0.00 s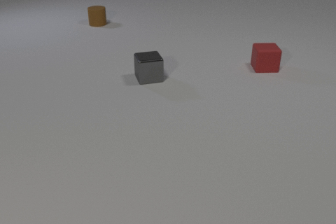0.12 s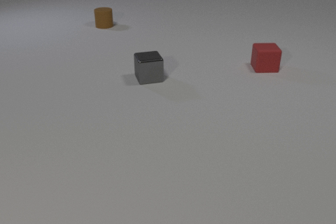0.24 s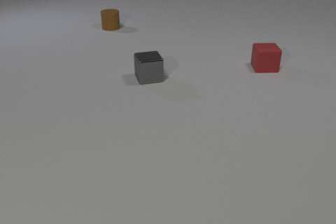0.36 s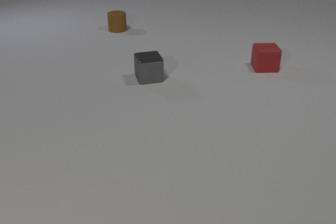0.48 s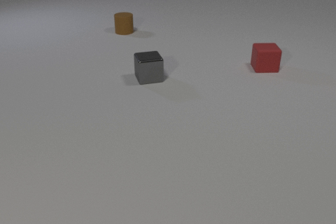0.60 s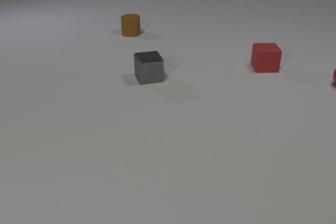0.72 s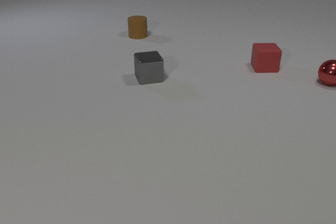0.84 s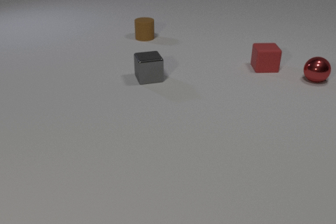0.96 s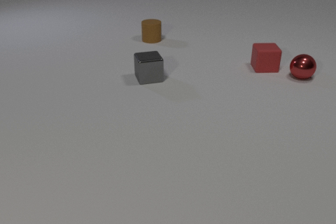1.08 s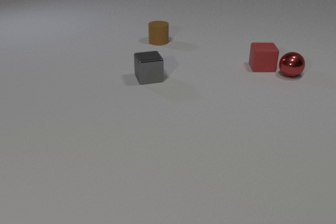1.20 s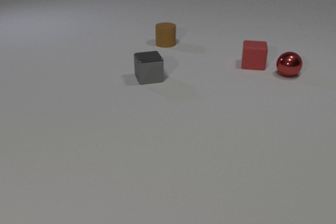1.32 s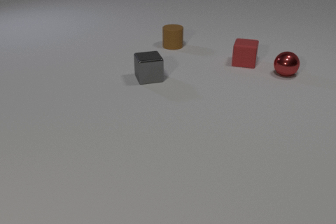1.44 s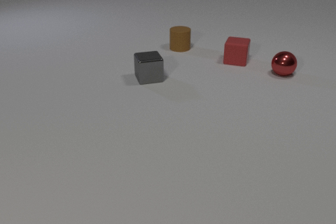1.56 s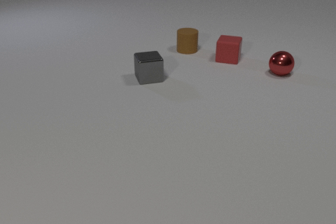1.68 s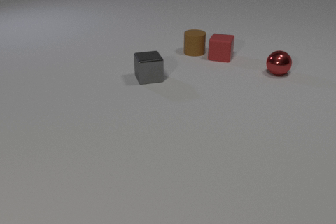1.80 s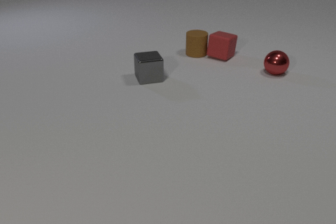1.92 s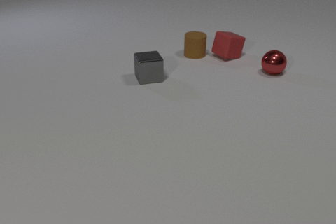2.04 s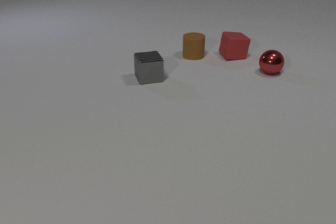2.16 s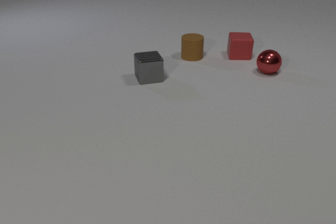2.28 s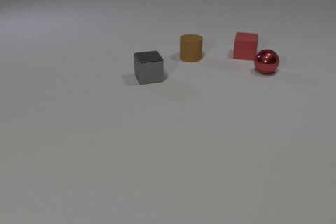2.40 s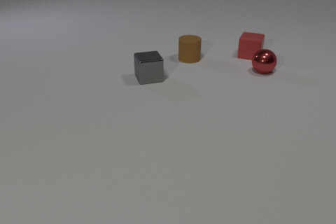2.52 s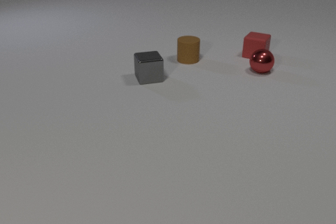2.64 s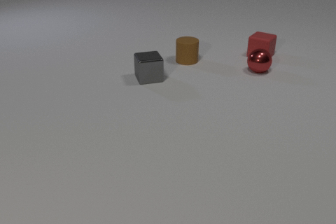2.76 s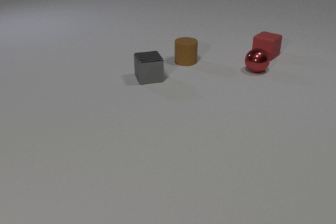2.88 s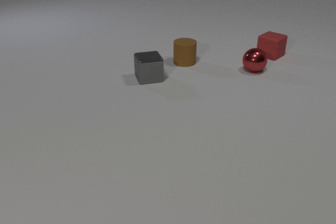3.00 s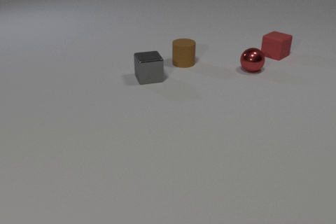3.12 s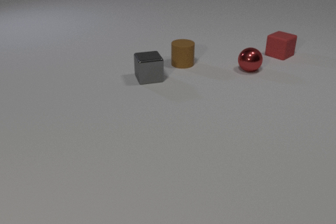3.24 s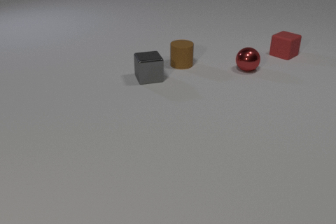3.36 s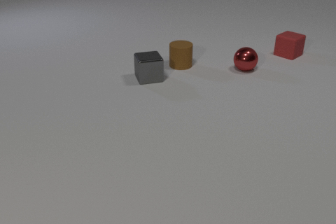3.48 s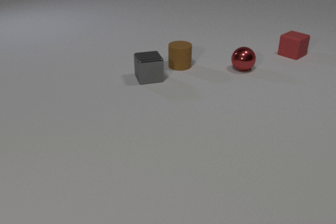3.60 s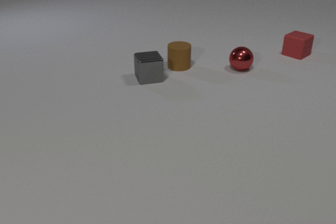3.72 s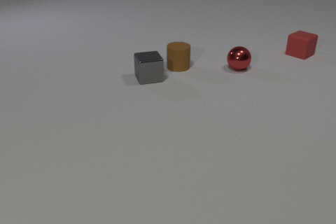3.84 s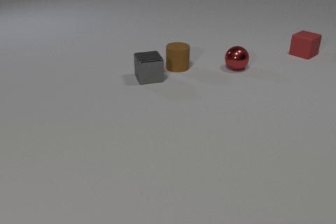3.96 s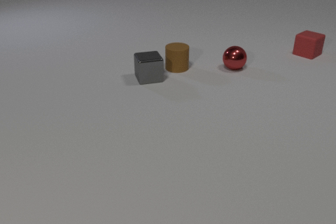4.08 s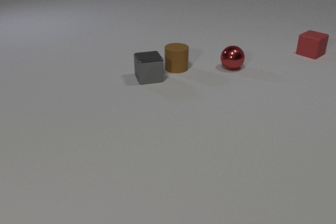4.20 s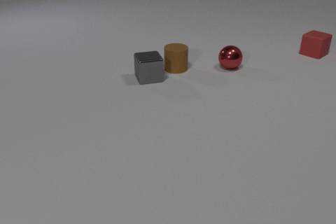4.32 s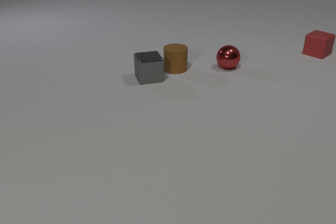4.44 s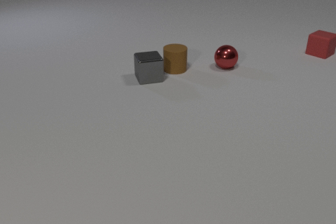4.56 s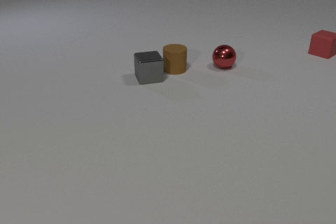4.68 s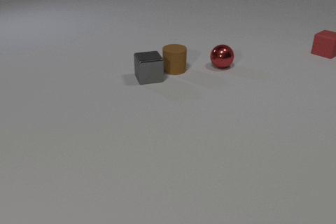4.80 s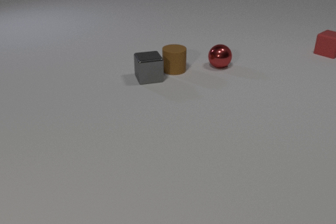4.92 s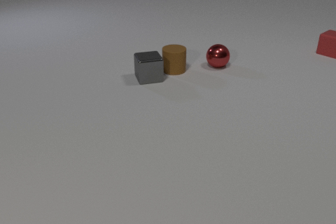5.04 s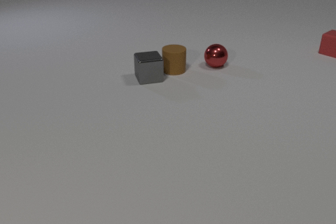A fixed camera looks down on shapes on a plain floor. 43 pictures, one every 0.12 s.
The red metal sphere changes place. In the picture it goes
to the left.
The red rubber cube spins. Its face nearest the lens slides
to the left.
0.00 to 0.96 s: The red metal sphere comes in at the right edge, rolls to the left. The brown rubber cylinder slides toward the camera and to the right.
0.96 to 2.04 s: The red metal sphere rolls to the left. The red rubber cube slides to the left and away from the camera, spins clockwise seen from above by about 75 degrees, its near face sliding to the left. The brown rubber cylinder slides toward the camera and to the right. The red metal sphere and the red rubber cube collide. The red rubber cube and the brown rubber cylinder collide.
2.04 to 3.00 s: The red metal sphere rolls to the left. The red rubber cube slides to the right, spins so that its near face slides to the left, clockwise seen from above. The brown rubber cylinder slides toward the camera and to the left.
3.00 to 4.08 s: The red metal sphere rolls to the left. The red rubber cube slides to the right and away from the camera. The brown rubber cylinder slides toward the camera and to the left.
4.08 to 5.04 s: The red metal sphere rolls to the left. The red rubber cube slides to the right and away from the camera.
What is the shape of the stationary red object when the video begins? cube.
Are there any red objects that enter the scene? yes.
How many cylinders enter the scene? 0.
